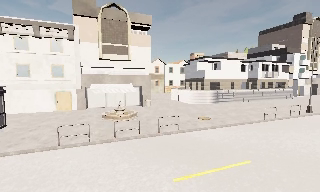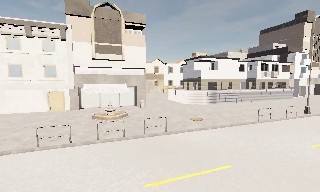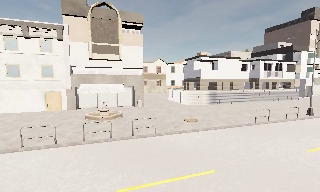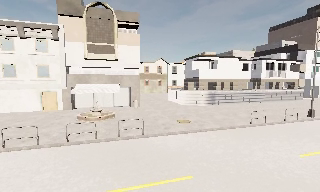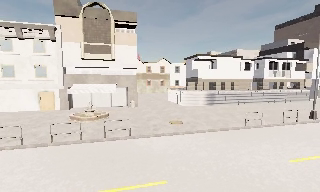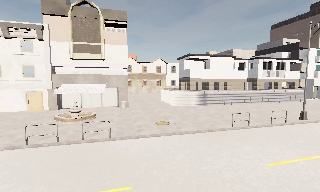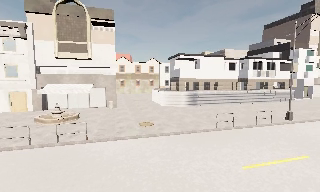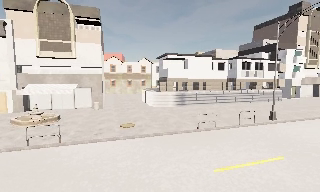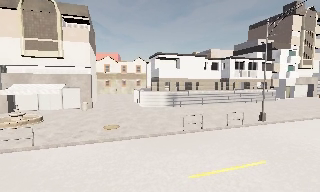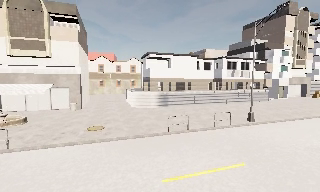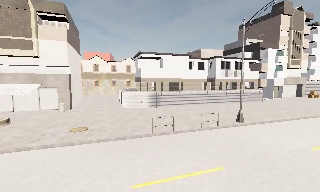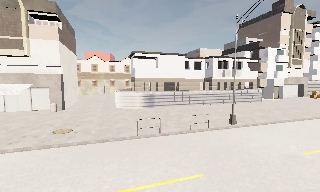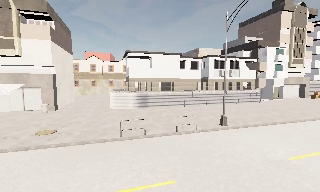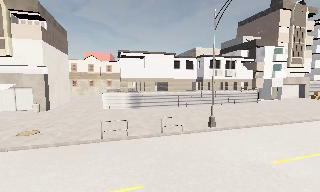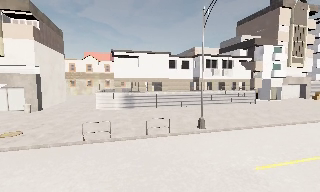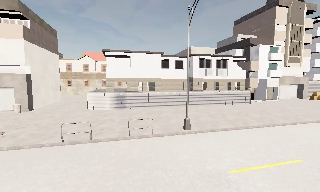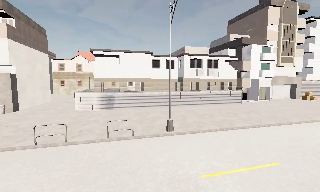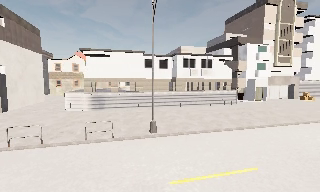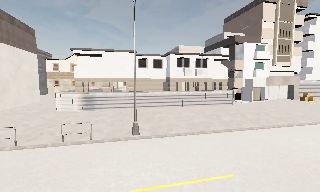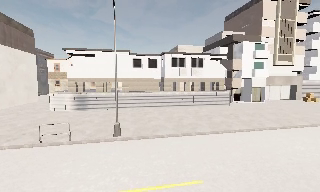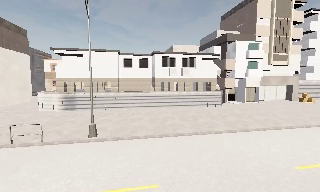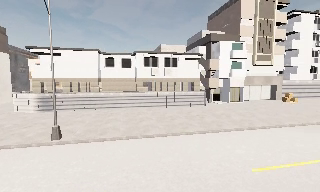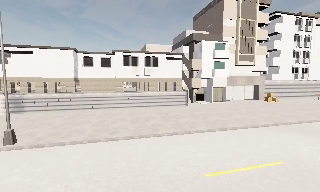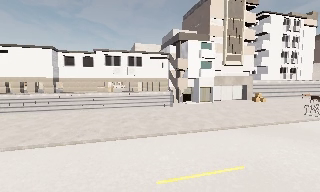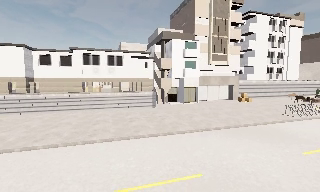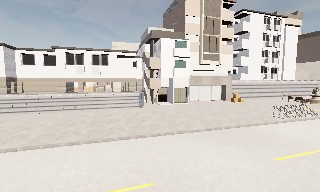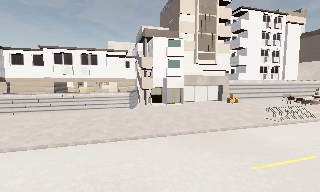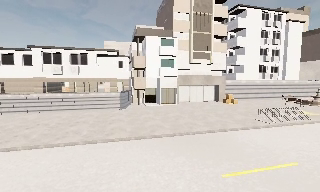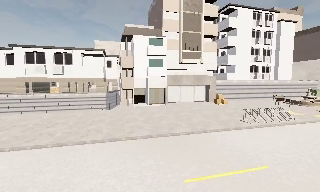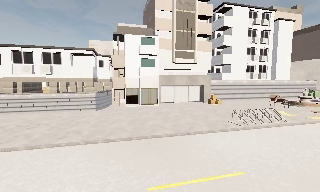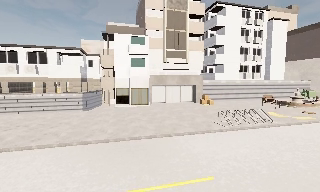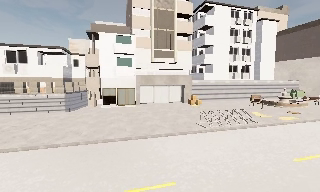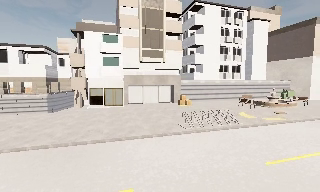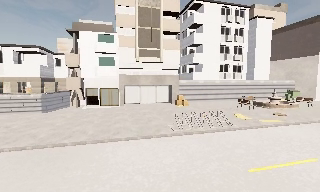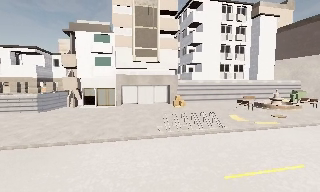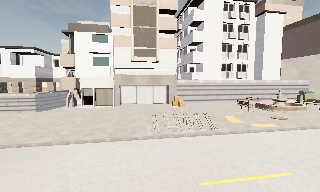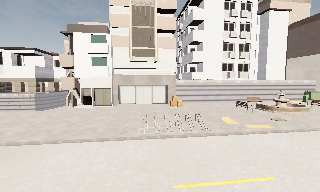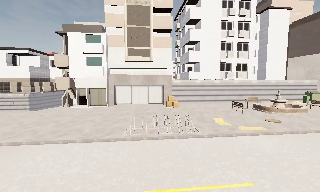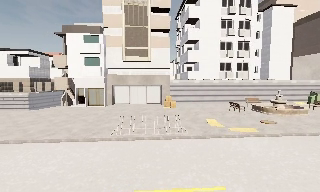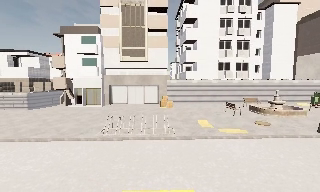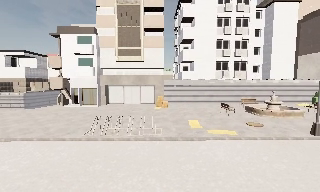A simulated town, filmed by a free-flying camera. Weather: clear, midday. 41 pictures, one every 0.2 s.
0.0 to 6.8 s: The camera travels to its right, about 40 m, so close, fixed things drift to the left.
6.8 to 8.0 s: The camera pans to its left, which is counterclockwise from overhead, by about 10 degrees. It travels to its right, about 6 m, so close, fixed things drift to the left.
The film runs forward here.
